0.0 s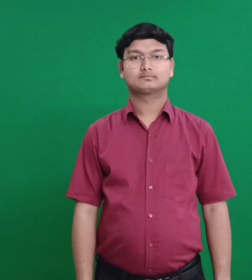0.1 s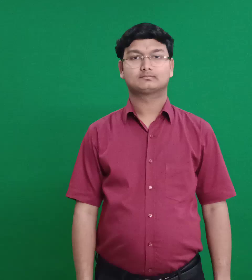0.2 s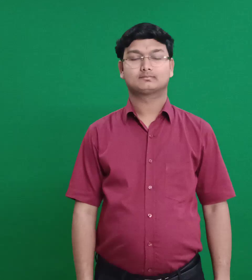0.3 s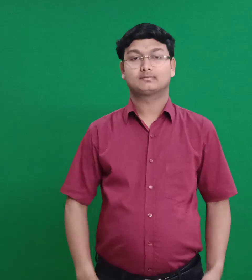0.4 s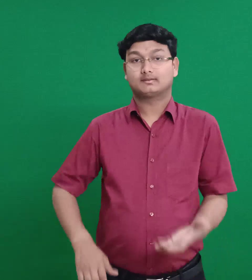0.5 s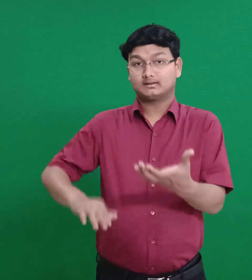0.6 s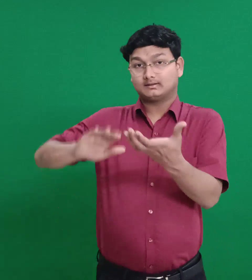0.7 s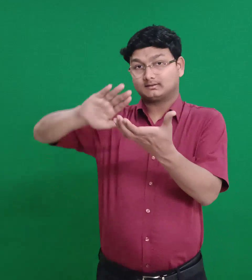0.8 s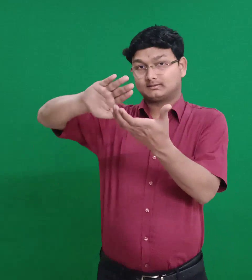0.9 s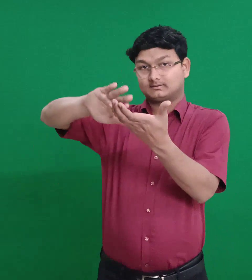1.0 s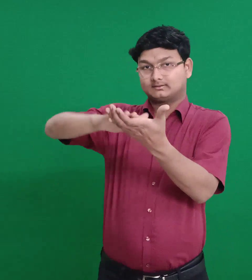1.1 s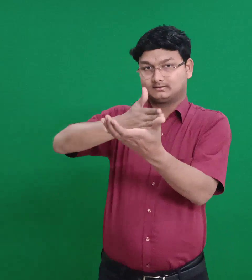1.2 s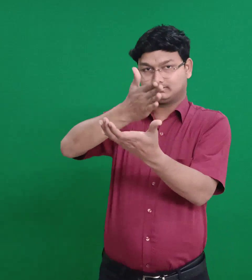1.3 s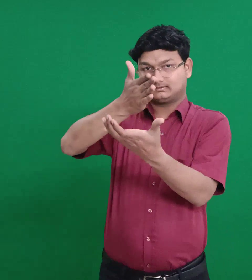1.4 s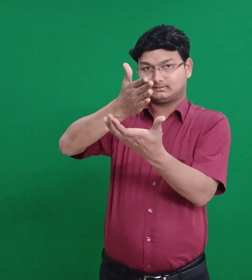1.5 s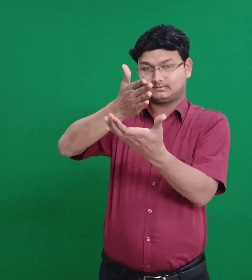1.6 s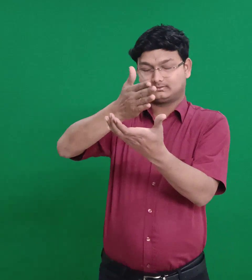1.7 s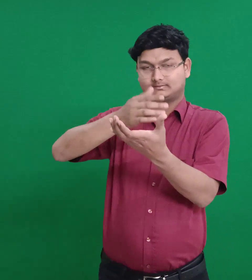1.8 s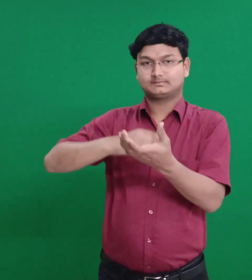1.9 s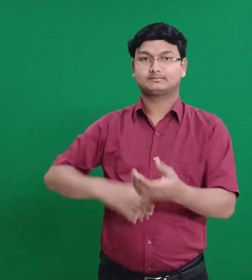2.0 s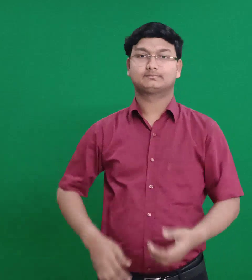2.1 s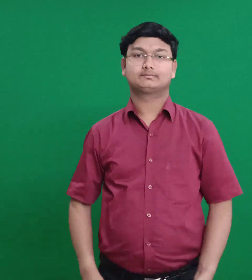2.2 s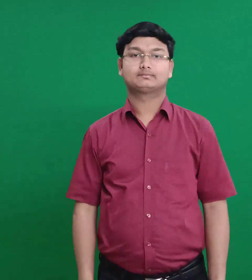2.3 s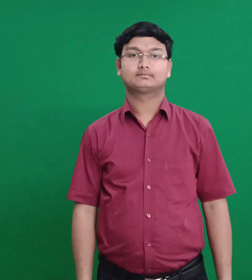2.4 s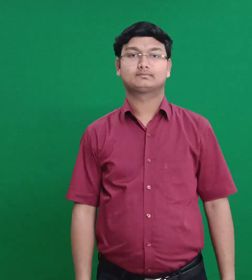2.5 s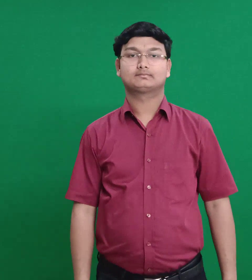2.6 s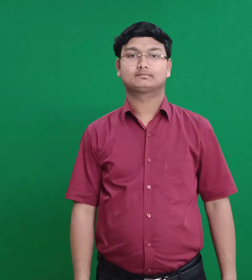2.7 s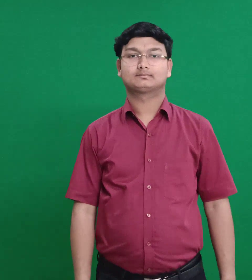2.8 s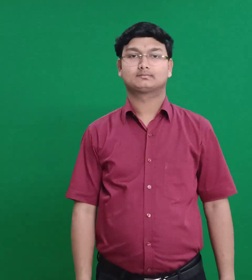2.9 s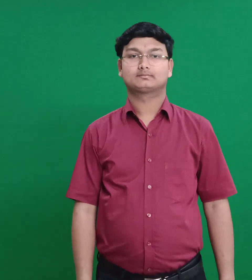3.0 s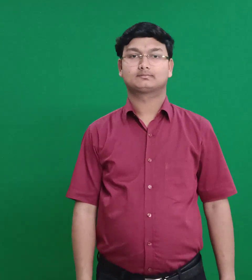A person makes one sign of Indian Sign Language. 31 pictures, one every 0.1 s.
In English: aphek
